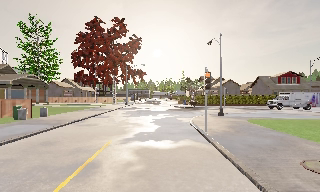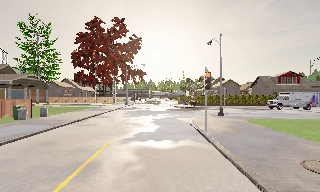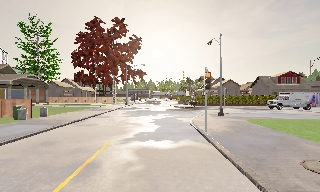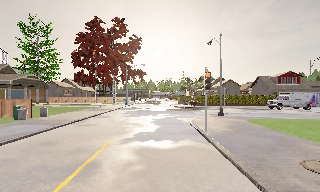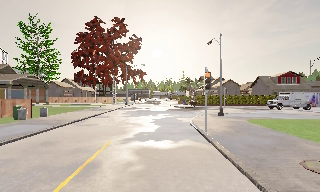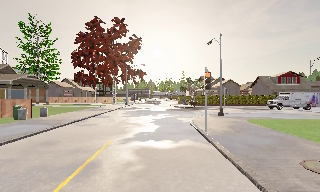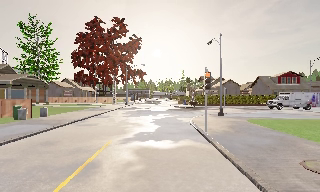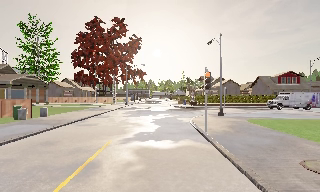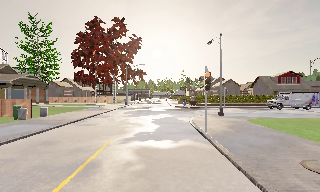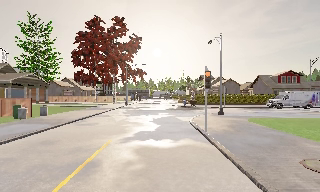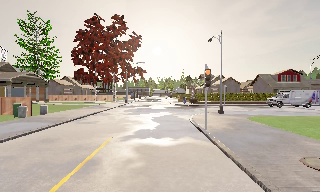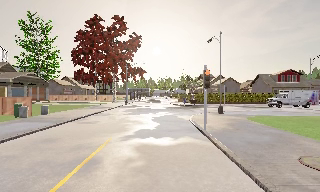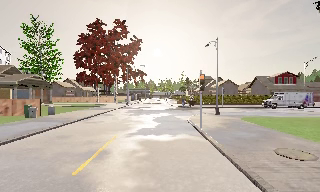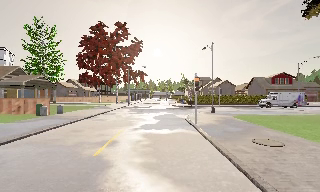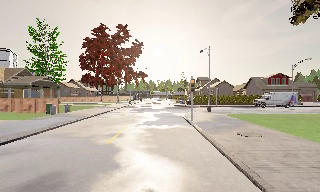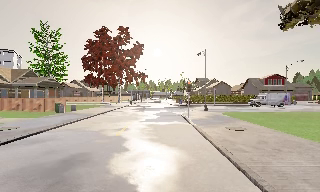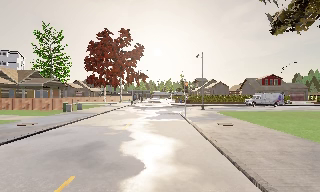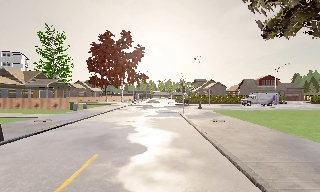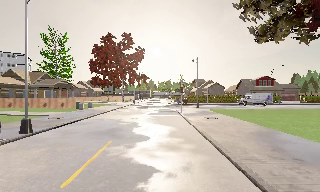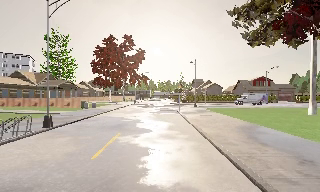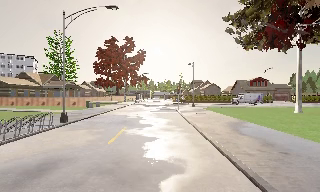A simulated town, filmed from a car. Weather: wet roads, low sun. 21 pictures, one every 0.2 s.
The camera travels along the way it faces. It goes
backward.
0.0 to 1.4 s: The camera keeps its place and its aim.
1.4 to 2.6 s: The camera travels backward, about 2 m, so what stands in front gets smaller. It gains speed.
2.6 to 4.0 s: The camera travels backward, about 10 m, so what stands in front gets smaller.
The film runs backward here.
